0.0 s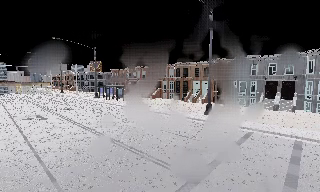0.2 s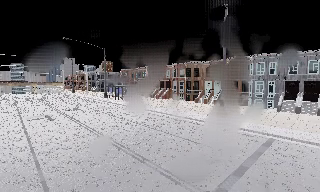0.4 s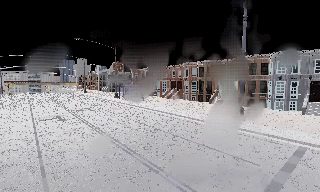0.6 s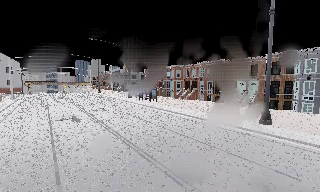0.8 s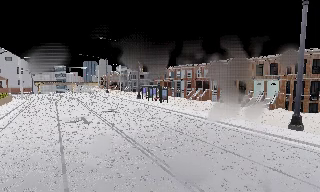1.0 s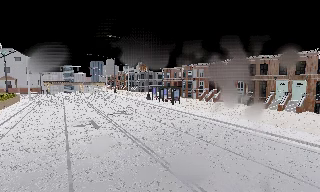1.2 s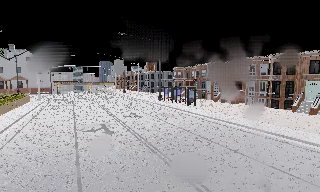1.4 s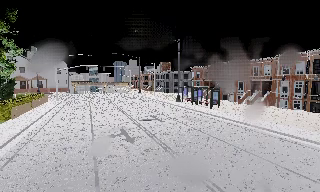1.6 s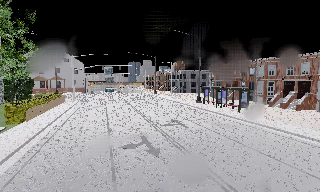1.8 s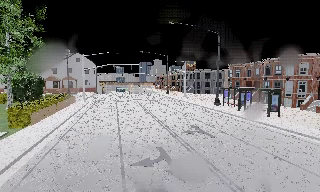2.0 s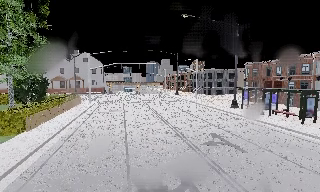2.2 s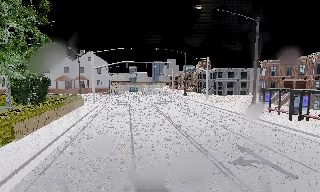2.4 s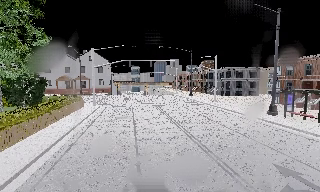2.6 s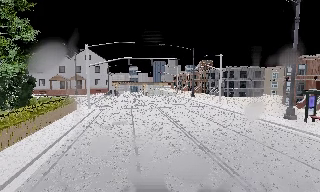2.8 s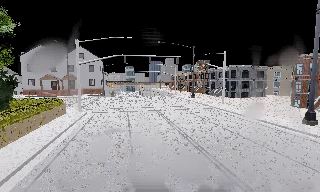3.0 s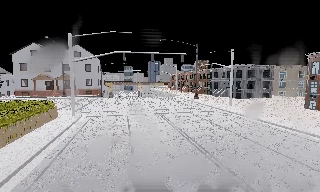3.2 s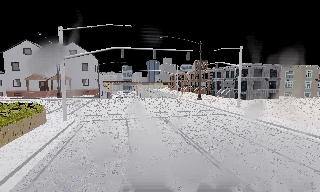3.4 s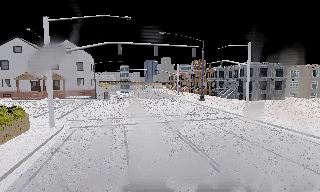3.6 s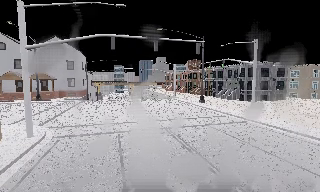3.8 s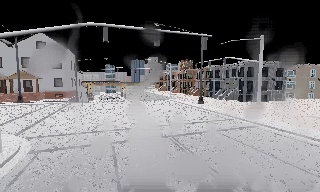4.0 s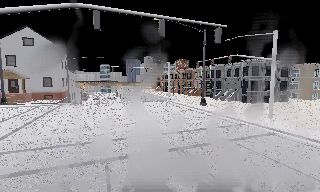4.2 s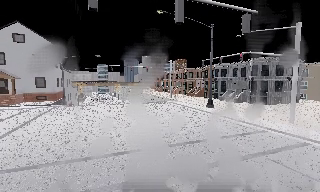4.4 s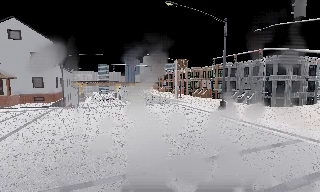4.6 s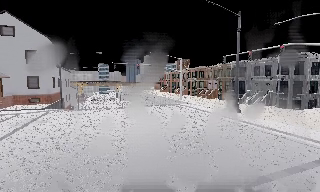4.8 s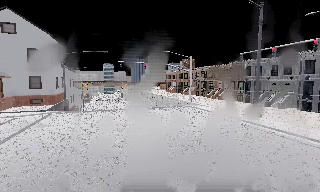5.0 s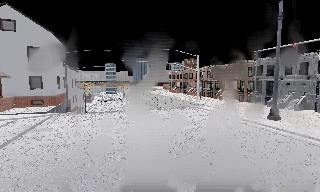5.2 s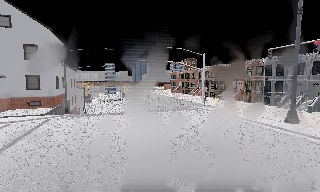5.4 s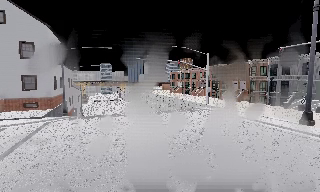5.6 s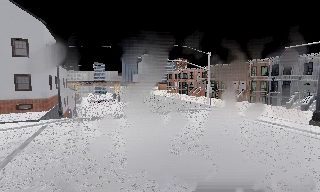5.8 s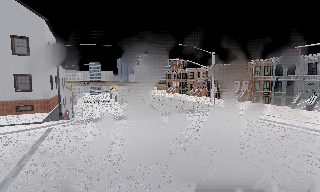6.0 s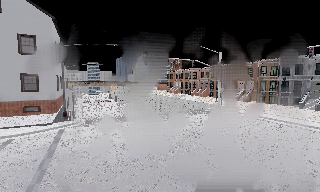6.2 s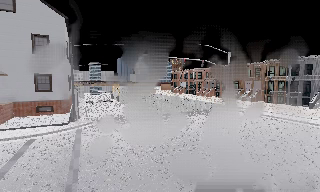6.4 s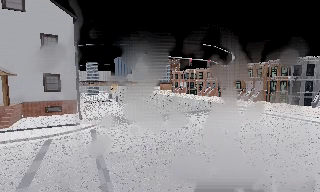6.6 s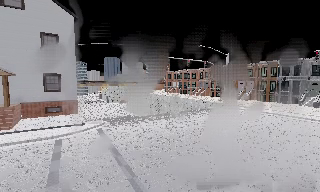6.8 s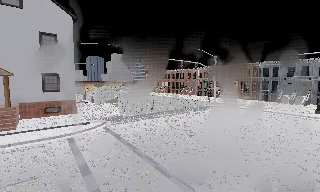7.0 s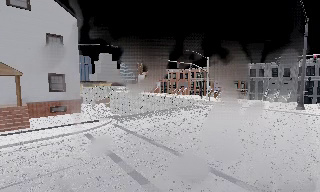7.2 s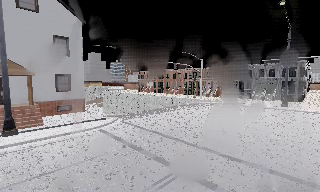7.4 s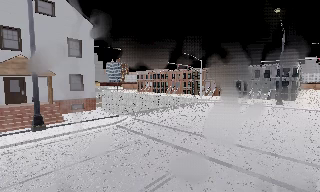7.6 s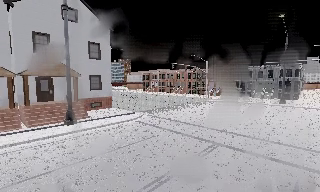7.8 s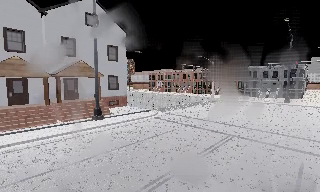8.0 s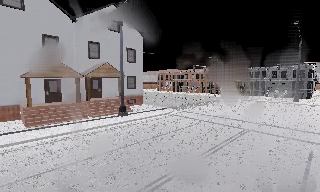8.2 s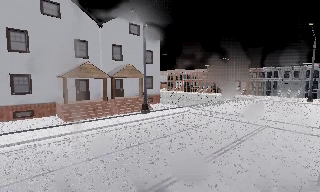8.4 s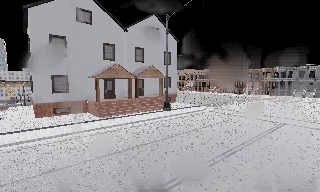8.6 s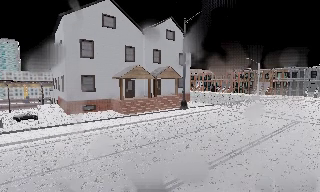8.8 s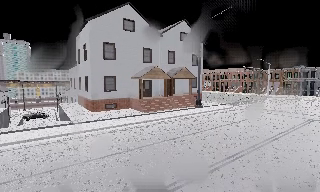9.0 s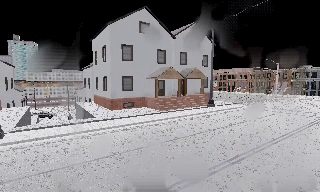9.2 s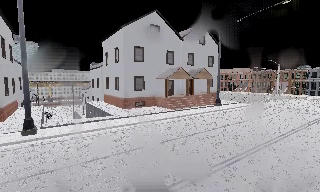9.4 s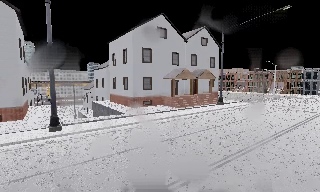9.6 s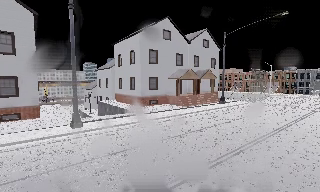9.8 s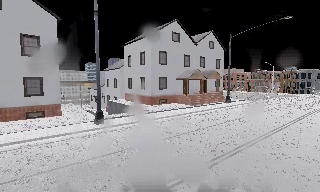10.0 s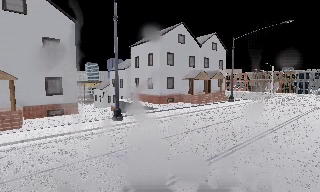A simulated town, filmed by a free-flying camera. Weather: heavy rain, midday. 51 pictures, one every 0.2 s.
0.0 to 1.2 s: The camera pans to its left, which is counterclockwise from overhead, by about 20 degrees. It travels forward and to its left, about 7 m, so what stands in front looms larger. It gains speed.
1.2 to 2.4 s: The scene slides to the right, as the camera pans about 20 degrees to its left. It travels forward, about 12 m, so what stands in front looms larger.
2.4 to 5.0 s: The camera travels forward, about 25 m, so what stands in front looms larger.
5.0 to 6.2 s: The camera travels to its left and forward, about 7 m, so close, fixed things drift to the right.
6.2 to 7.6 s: The camera pans to its right, which is clockwise from overhead, by about 20 degrees. It travels to its left and backward, about 11 m, so close, fixed things drift to the right.
7.6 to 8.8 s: The scene slides to the right, as the camera pans about 10 degrees to its left. It travels to its left and backward, about 11 m, so close, fixed things drift to the right.
8.8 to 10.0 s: The camera travels to its left and backward, about 10 m, so close, fixed things drift to the right.
The film runs backward here.
